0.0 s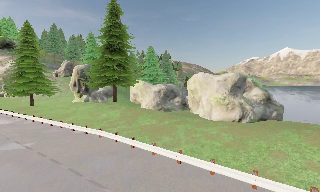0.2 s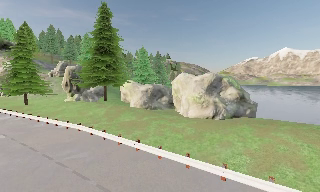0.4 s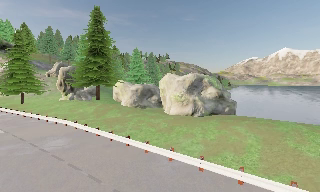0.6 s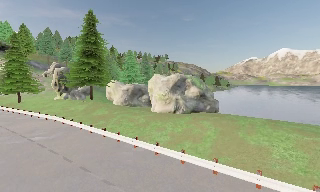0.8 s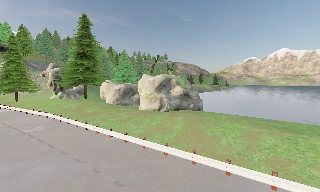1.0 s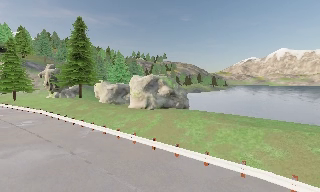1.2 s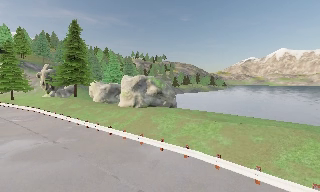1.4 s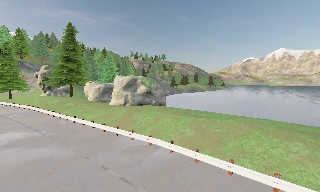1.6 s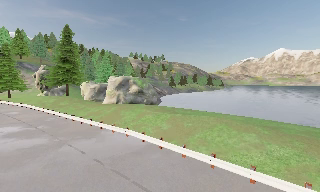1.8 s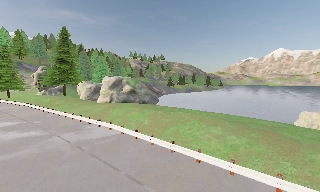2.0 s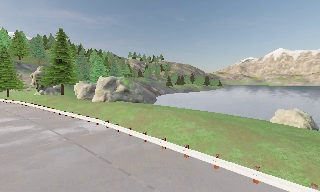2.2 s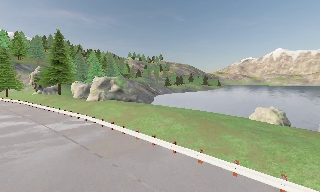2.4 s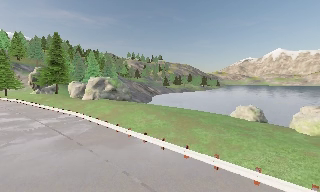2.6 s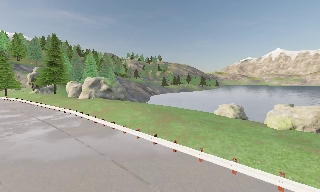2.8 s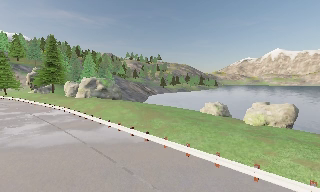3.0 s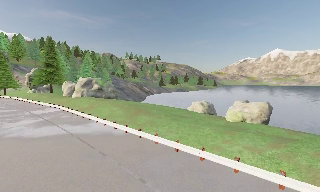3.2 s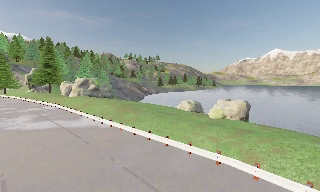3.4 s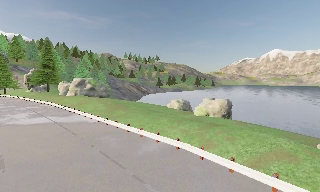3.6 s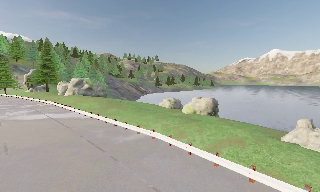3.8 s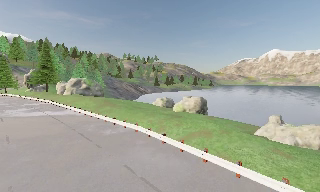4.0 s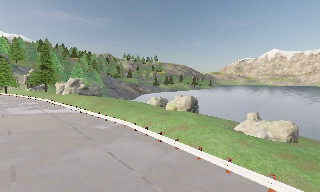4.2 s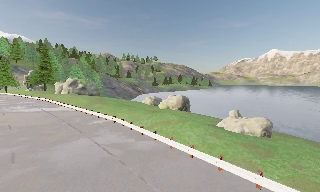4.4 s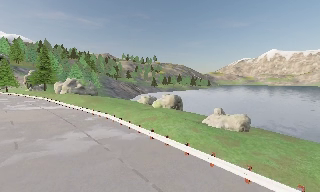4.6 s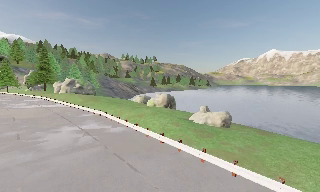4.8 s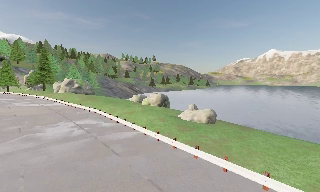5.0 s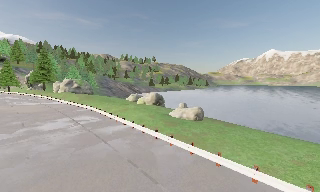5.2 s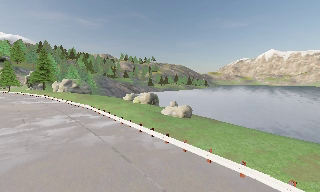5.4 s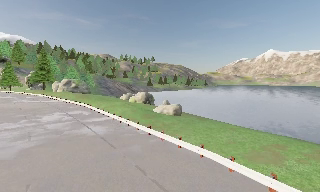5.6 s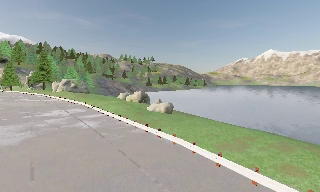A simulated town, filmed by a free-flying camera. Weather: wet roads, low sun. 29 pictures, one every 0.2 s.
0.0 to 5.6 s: The camera travels to its right and backward, about 55 m, so close, fixed things drift to the left.
The film runs backward here.
